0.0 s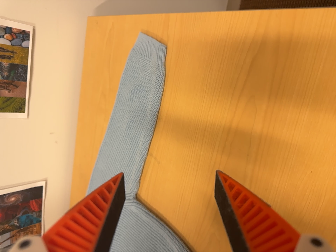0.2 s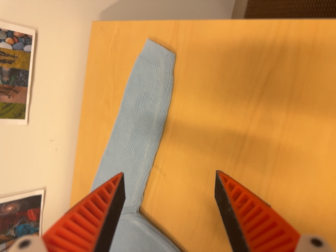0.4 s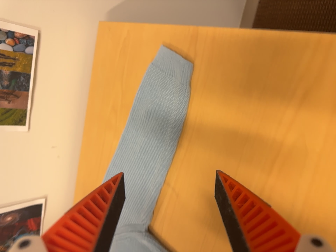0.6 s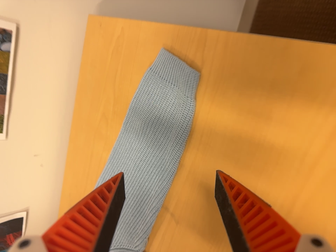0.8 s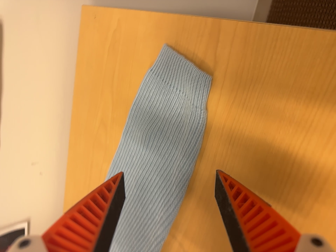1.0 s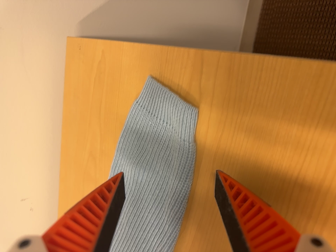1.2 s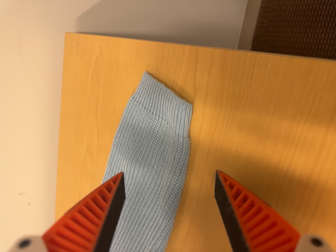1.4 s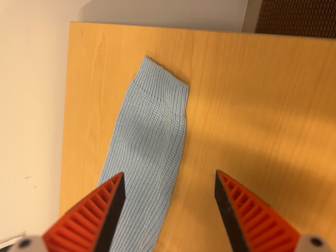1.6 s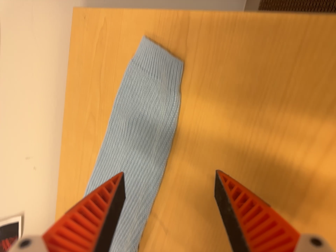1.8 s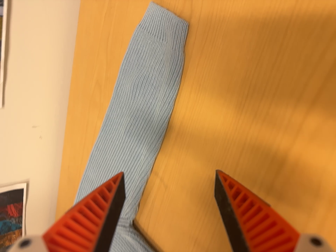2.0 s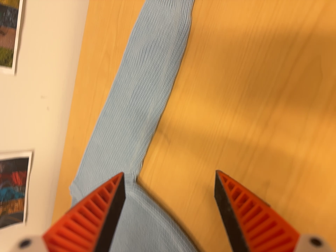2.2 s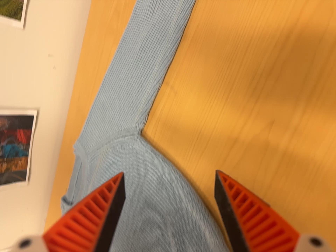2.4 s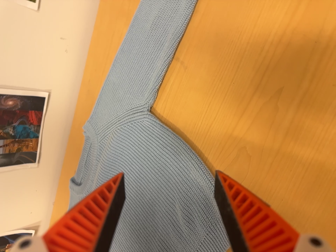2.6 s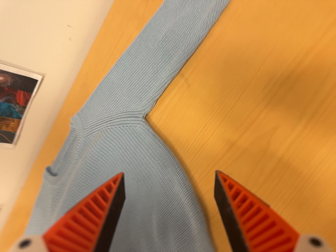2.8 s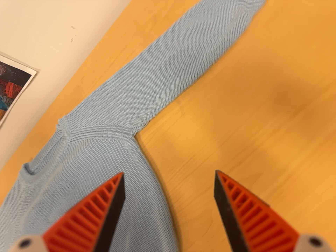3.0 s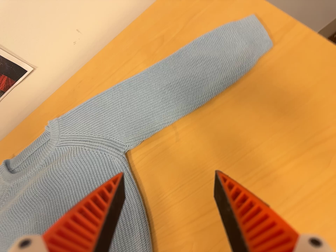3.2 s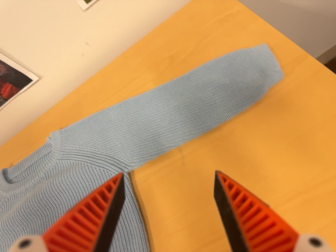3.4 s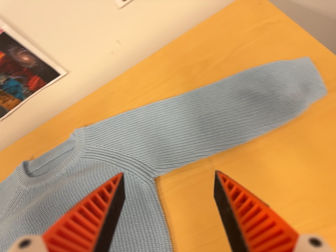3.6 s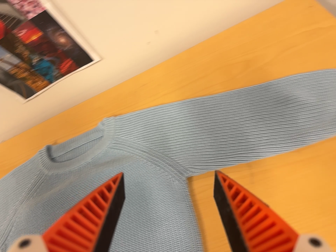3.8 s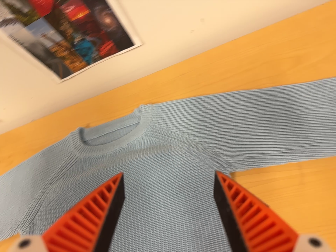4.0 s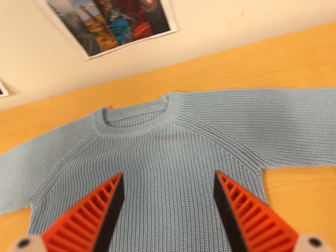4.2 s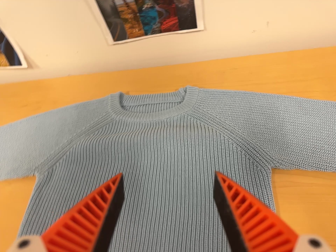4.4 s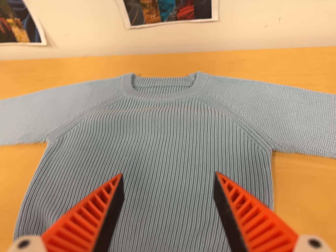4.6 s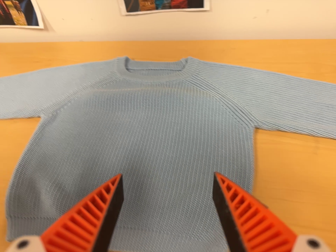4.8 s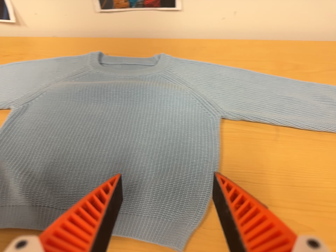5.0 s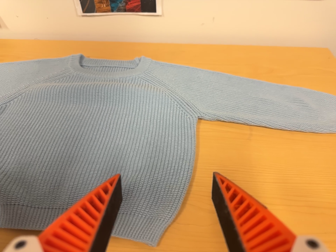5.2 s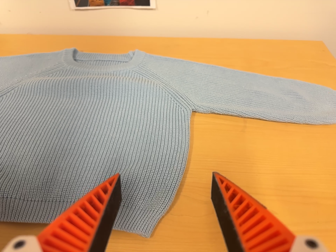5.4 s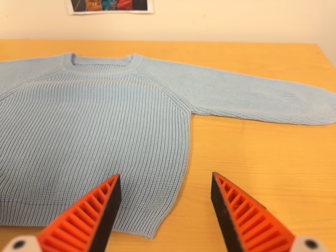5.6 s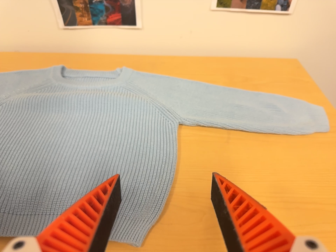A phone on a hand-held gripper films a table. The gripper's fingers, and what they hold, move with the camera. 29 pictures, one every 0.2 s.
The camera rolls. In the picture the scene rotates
clockwise.
0.0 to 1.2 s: The camera travels forward and toward the top of its view, about 22 cm, so what stands in front looms larger.
1.2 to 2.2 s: The camera travels toward the bottom of its view, about 24 cm, so close, fixed things drift upward. It rolls about its line of sight by about 10 degrees, and the scene rotates clockwise.
2.2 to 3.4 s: The camera pans to its right by about 10 degrees. It travels to its left and toward the top of its view, about 14 cm. It rolls about its line of sight by about 40 degrees, and the scene rotates clockwise.
3.4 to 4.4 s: The camera travels to its left and toward the bottom of its view, about 24 cm, so close, fixed things drift to the right. It rolls about its line of sight by about 30 degrees, and the scene rotates clockwise.
4.4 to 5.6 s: The scene slides to the left, as the camera pans about 15 degrees to its right. It travels toward the bottom of its view and backward, about 14 cm.
The film runs backward here.
